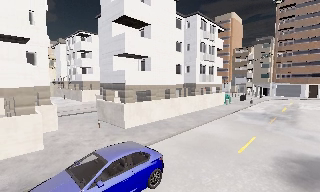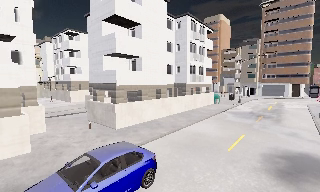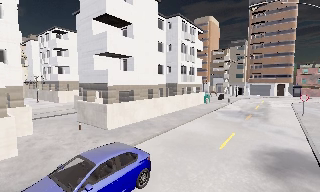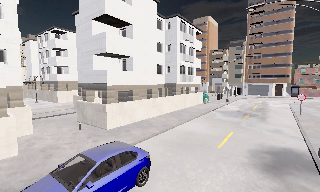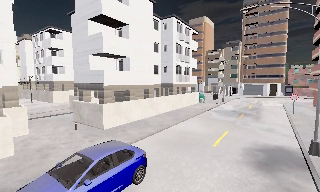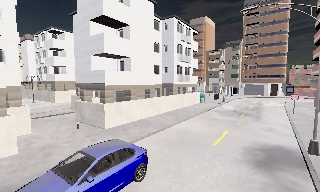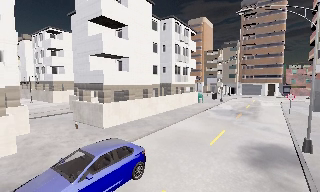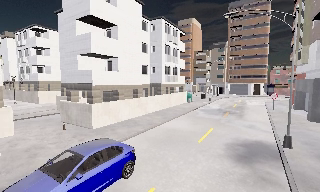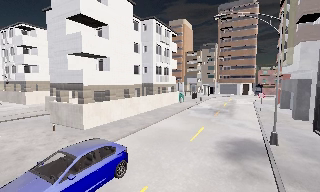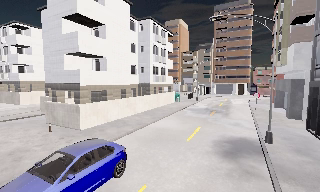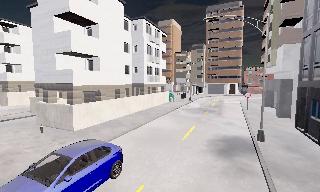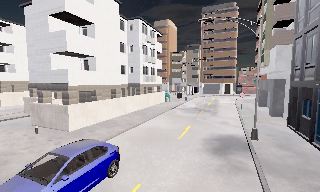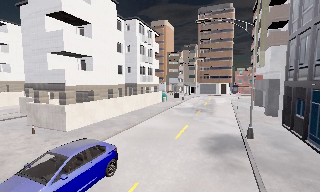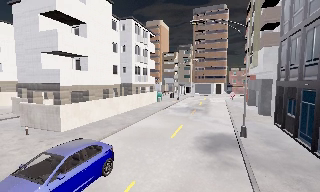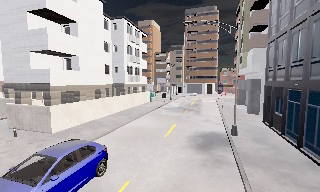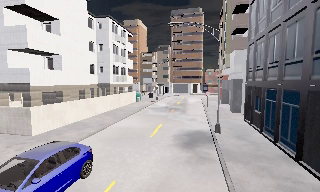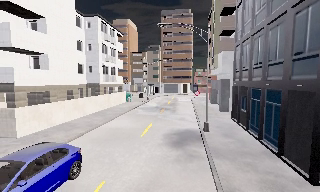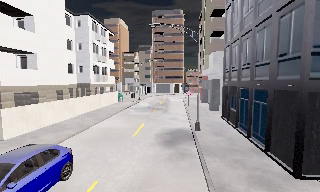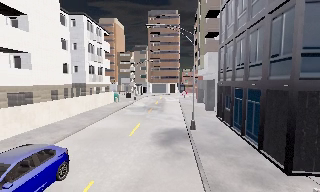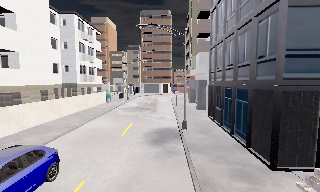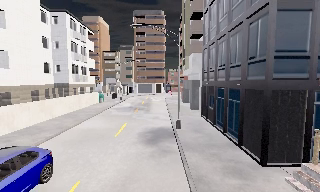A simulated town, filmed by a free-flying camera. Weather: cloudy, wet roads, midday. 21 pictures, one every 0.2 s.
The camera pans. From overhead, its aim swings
clockwise.
The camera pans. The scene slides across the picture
to the left.
0.0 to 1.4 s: The scene slides to the left, as the camera pans about 10 degrees to its right. It travels backward, about 0.5 m, so what stands in front gets smaller.
1.4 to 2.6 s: The camera pans to its right, which is clockwise from overhead, by about 10 degrees.
2.6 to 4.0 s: The camera swings to its right by about 20 degrees, and the scene slides to the left. It travels backward, about 0.5 m, so what stands in front gets smaller.
The film runs backward here.
